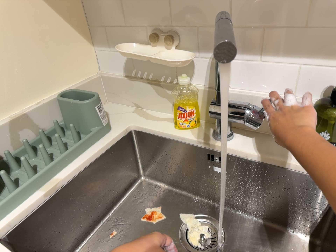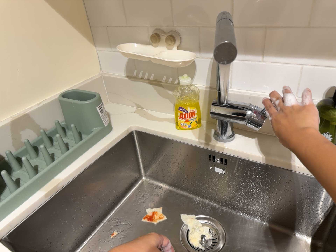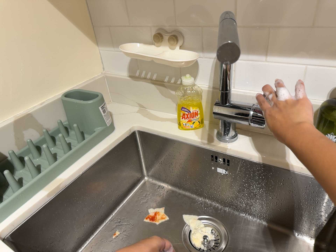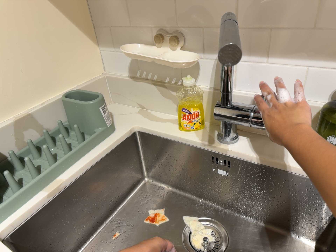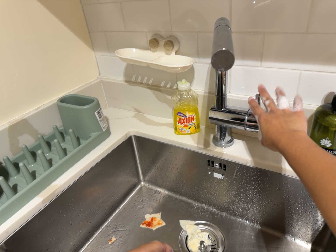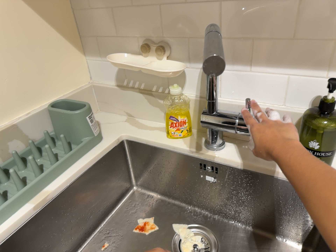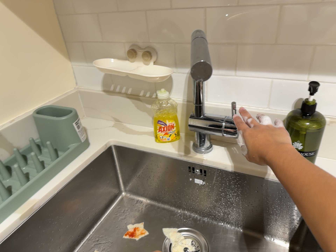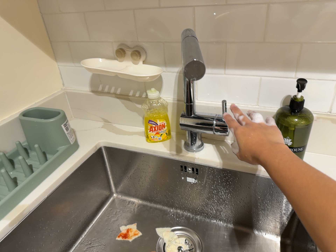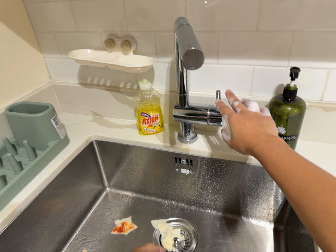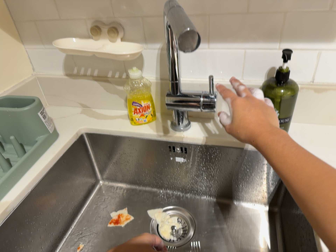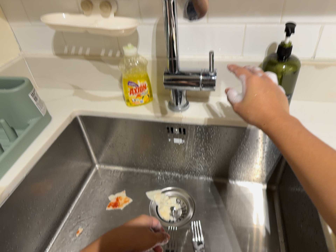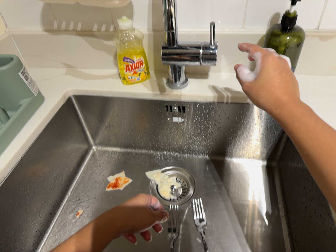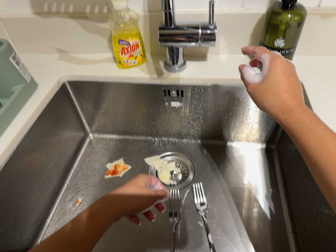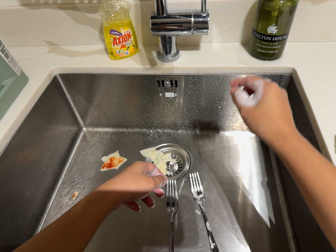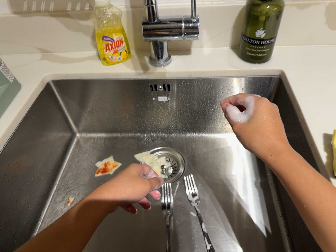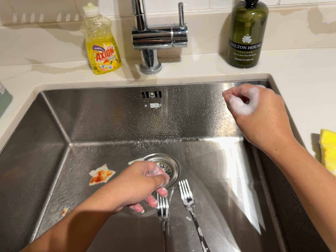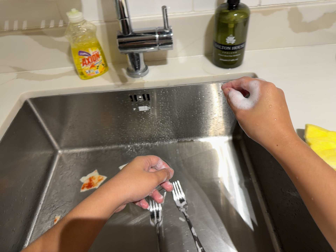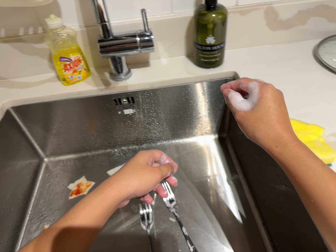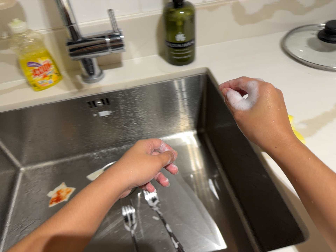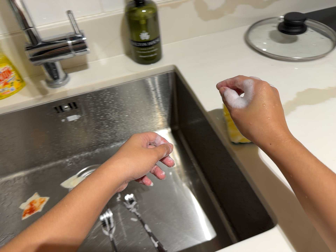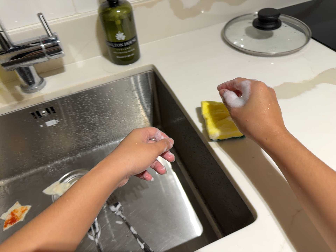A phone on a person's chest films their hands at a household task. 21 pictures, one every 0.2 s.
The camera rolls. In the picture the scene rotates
counterclockwise.
The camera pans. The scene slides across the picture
to the left.
0.0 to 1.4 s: The camera shifts only a little, or ends up much as it began.
1.4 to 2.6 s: The camera pans to its right by about 10 degrees. It travels to its left and forward, about 10 cm. Its aim tips toward the bottom of its view by about 15 degrees, and the scene shifts upward. It rolls about its line of sight by about 10 degrees, and the scene rotates counterclockwise.
2.6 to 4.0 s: The camera swings to its right by about 20 degrees, and the scene slides to the left. It travels to its right, about 6 cm, so close, fixed things drift to the left. It rolls about its line of sight by about 20 degrees, and the scene rotates counterclockwise.
The film runs backward here.
